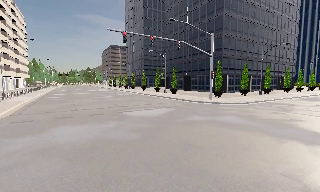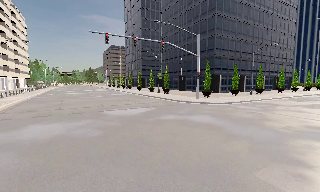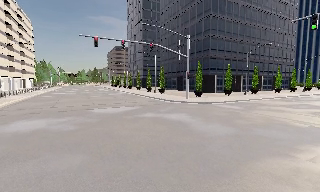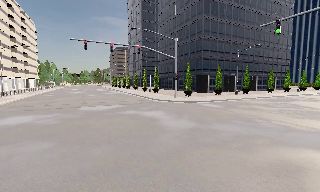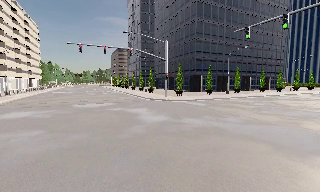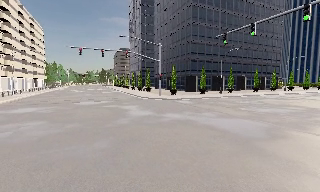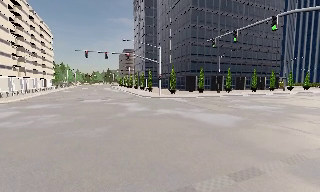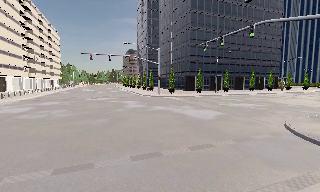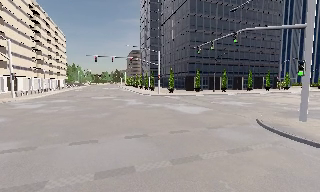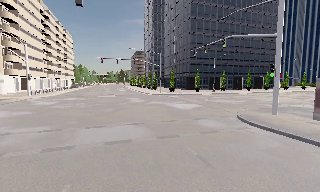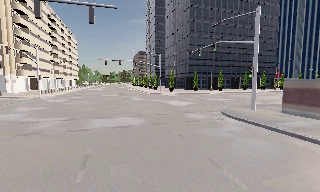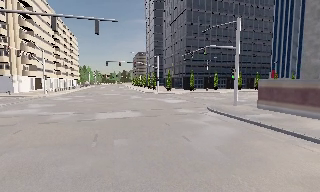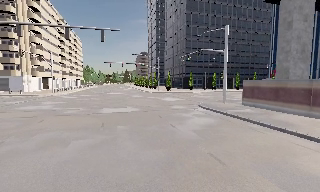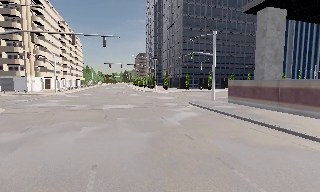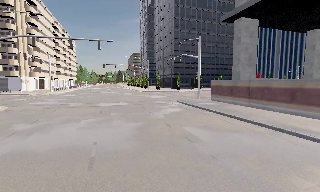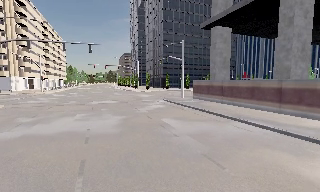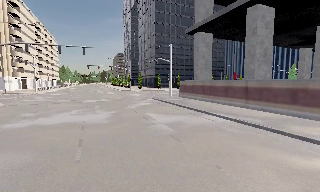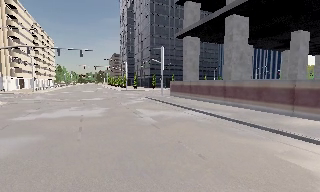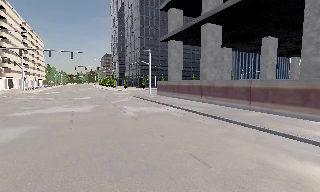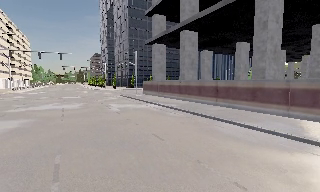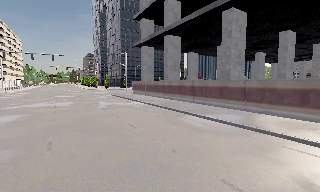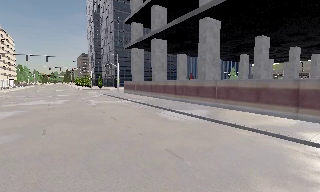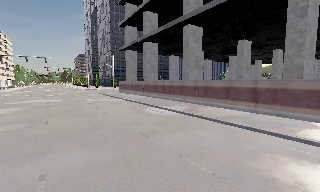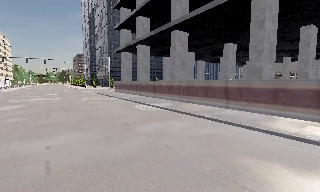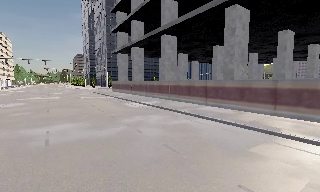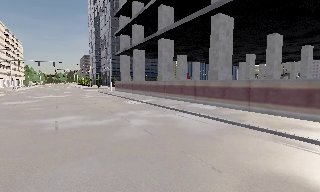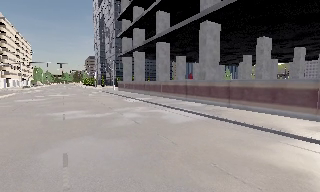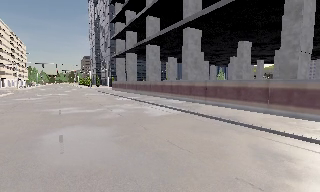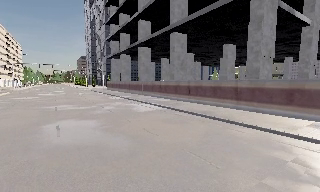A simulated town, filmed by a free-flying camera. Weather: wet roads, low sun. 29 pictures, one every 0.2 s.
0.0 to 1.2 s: The camera travels to its right and backward, about 12 m, so close, fixed things drift to the left.
1.2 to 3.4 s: The camera travels backward, about 20 m, so what stands in front gets smaller.
3.4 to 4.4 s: The scene slides to the left, as the camera pans about 10 degrees to its right. It travels backward and to its right, about 10 m, so what stands in front gets smaller.
4.4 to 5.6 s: The camera travels backward and to its right, about 12 m, so what stands in front gets smaller.
The film runs backward here.
